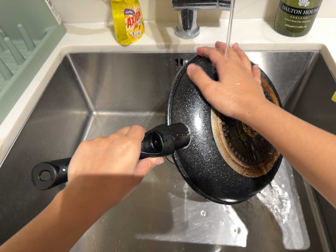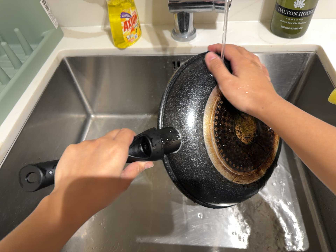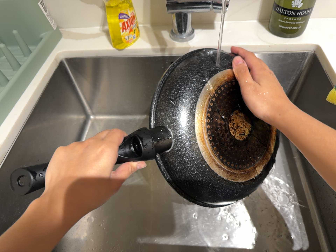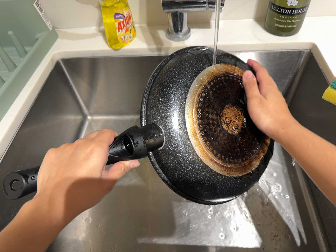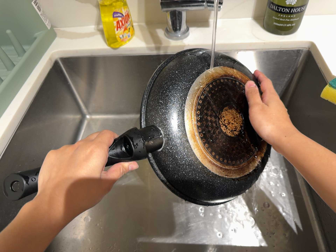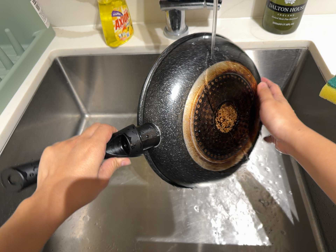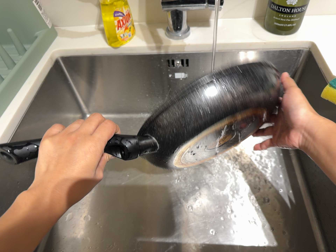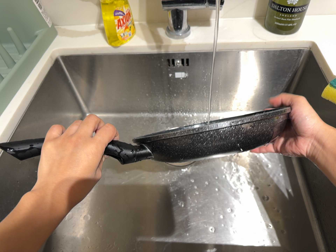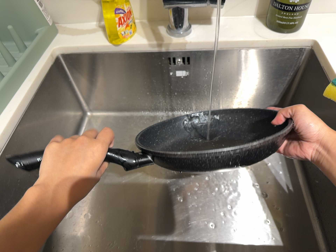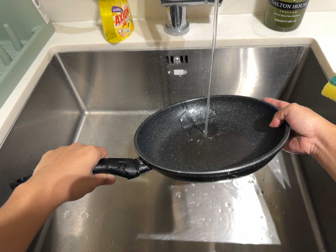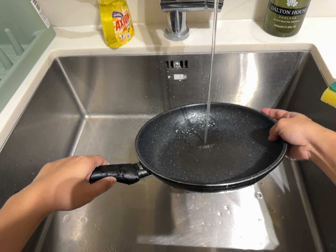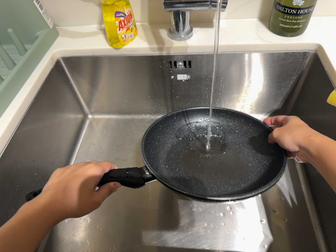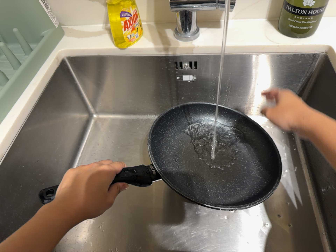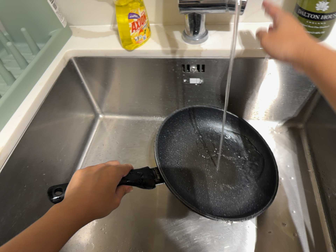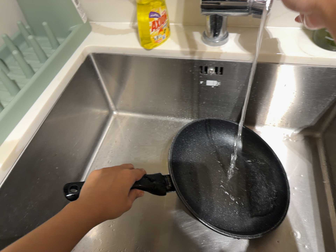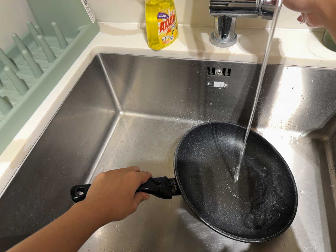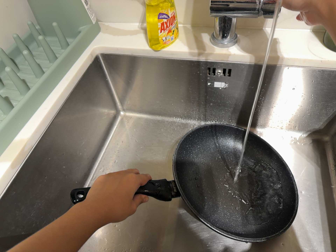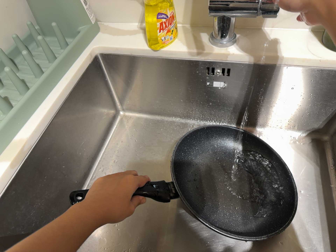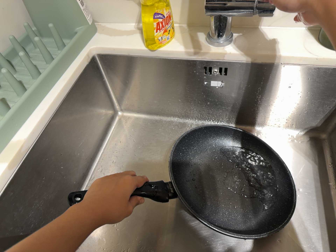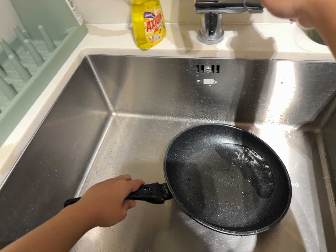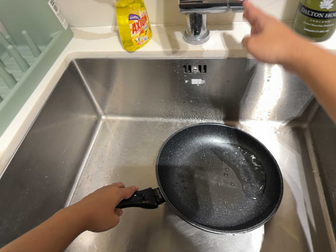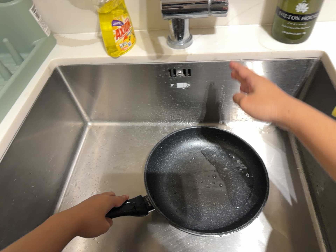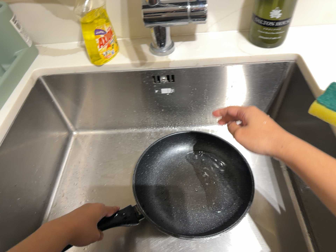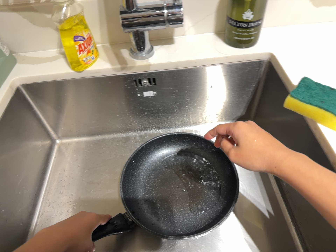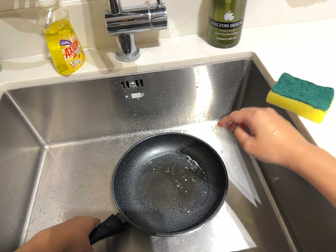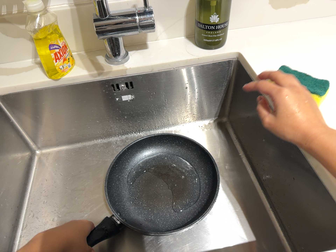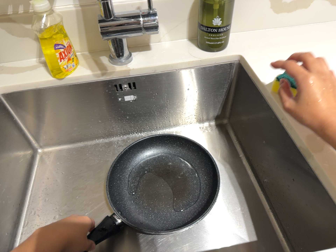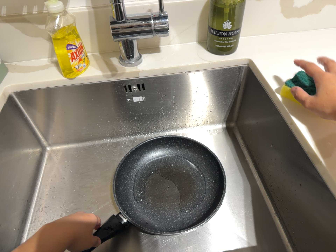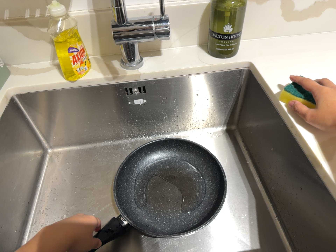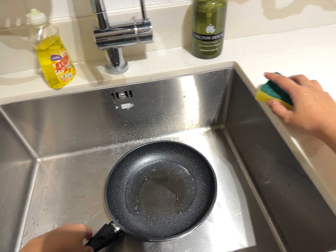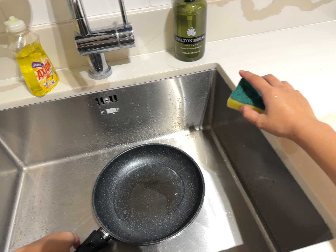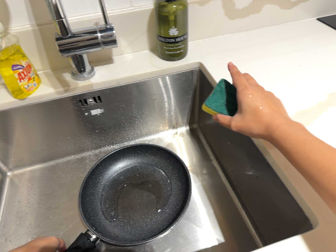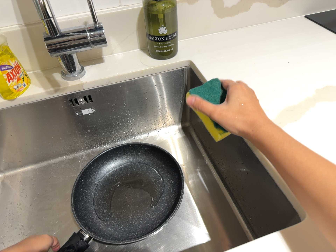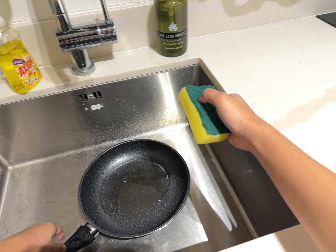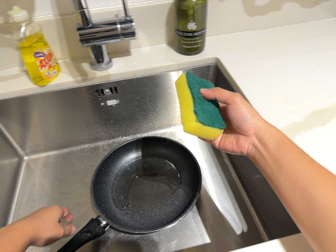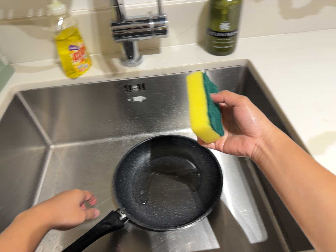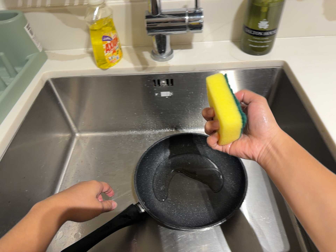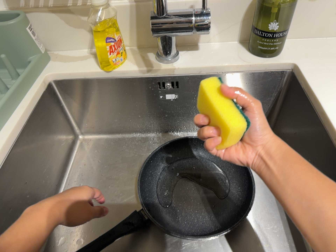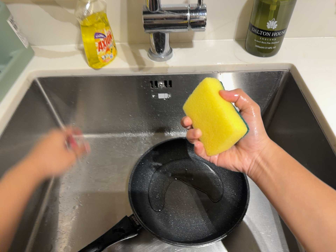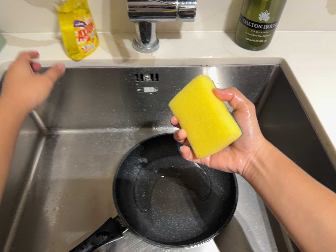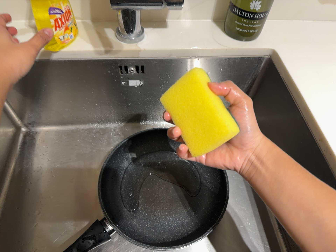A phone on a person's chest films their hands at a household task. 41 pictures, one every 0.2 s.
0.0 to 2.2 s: The camera shifts only a little, or ends up much as it began.
2.2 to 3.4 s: The camera shifts only a little, or ends up much as it began.
3.4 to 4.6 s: The scene slides to the left, as the camera pans about 15 degrees to its right. It rolls about its line of sight by about 15 degrees, and the scene rotates counterclockwise.
4.6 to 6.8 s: The camera shifts only a little, or ends up much as it began.
6.8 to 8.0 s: The camera travels forward, toward the top of its view and to its left, about 12 cm, so what stands in front looms larger. Its aim tips toward the bottom of its view by about 10 degrees. It rolls about its line of sight by about 10 degrees, and the scene rotates clockwise.
The film runs forward here.
